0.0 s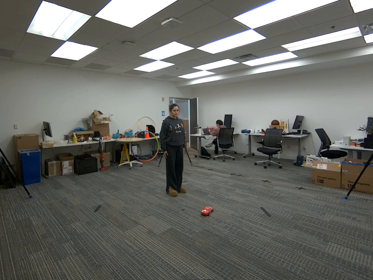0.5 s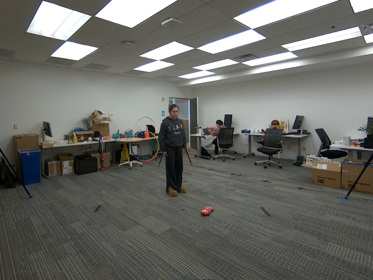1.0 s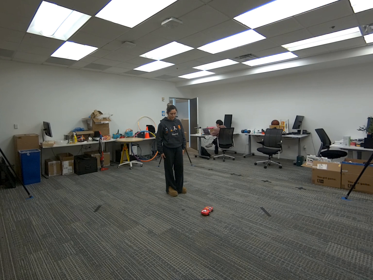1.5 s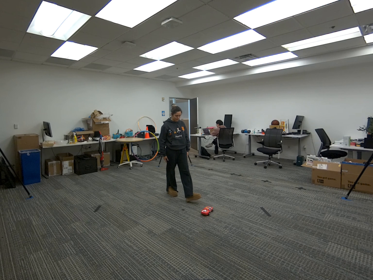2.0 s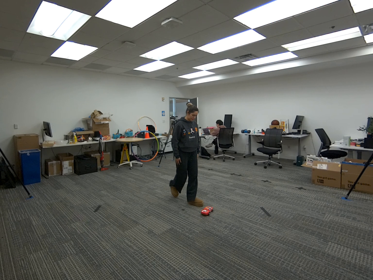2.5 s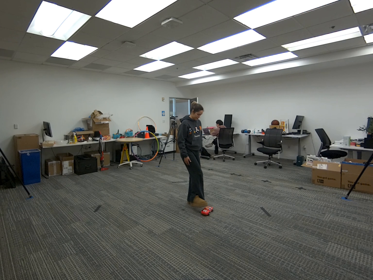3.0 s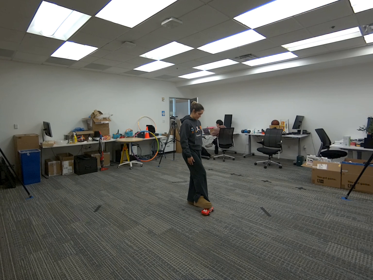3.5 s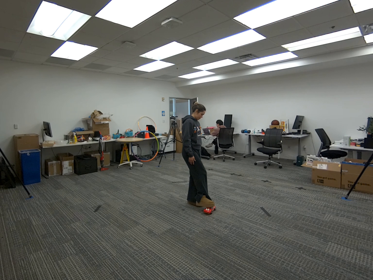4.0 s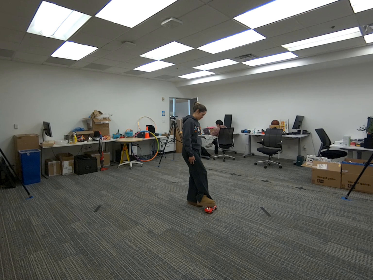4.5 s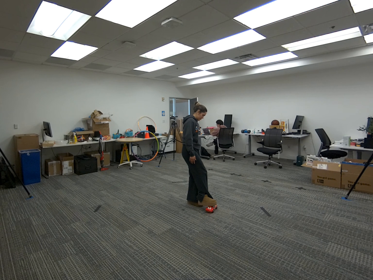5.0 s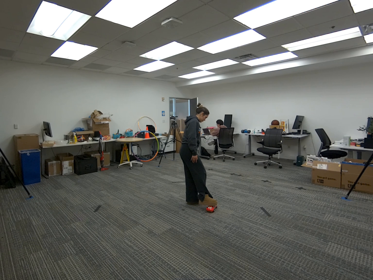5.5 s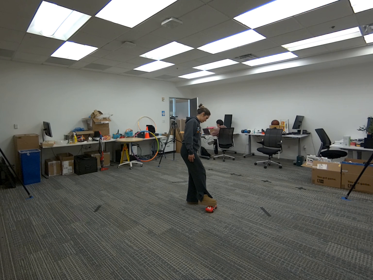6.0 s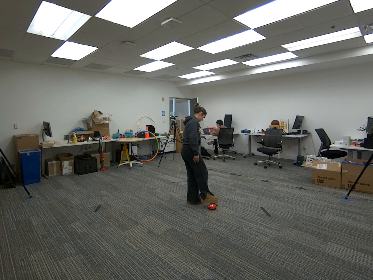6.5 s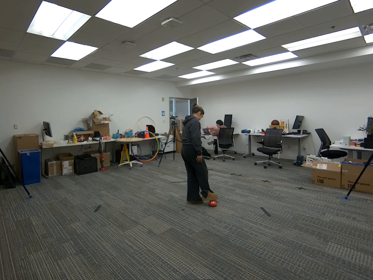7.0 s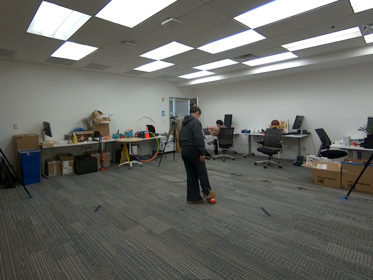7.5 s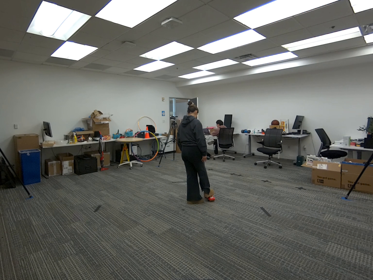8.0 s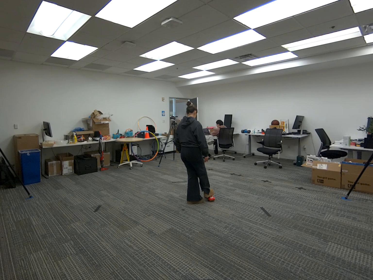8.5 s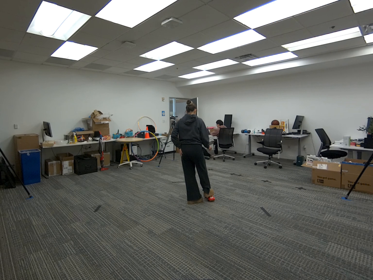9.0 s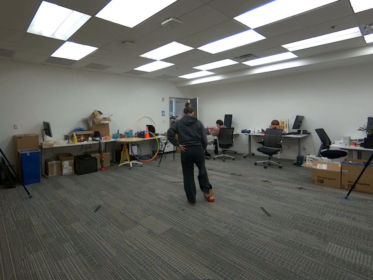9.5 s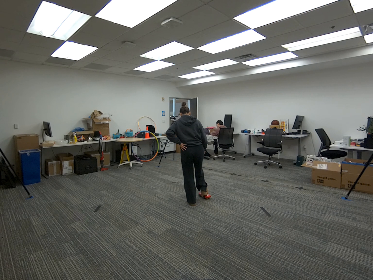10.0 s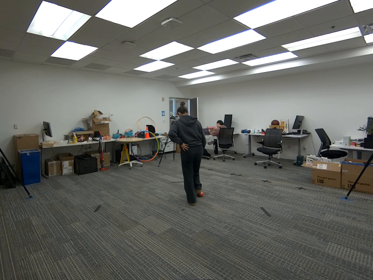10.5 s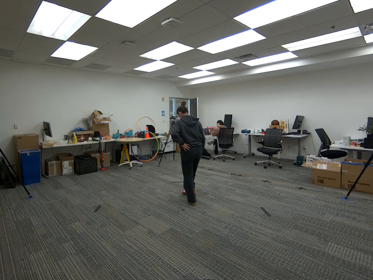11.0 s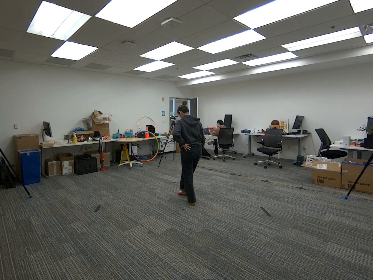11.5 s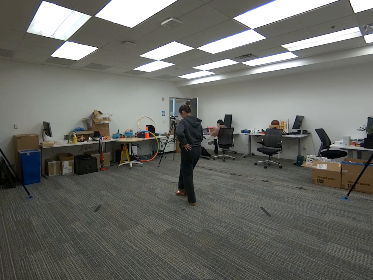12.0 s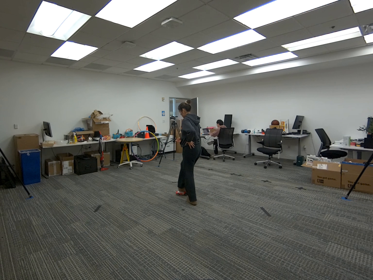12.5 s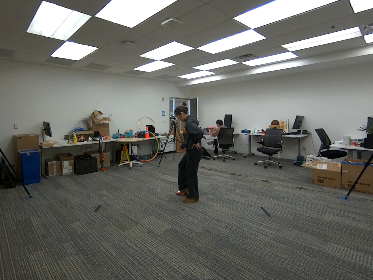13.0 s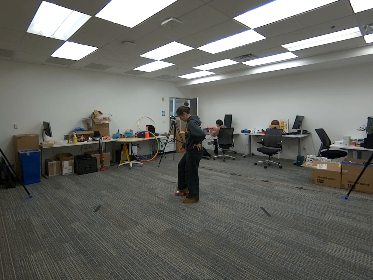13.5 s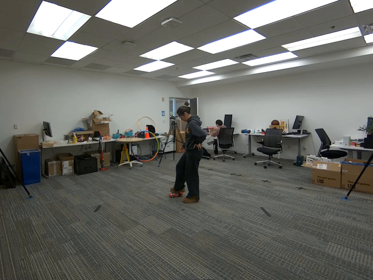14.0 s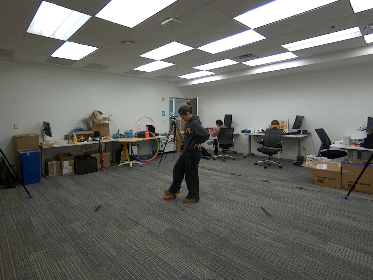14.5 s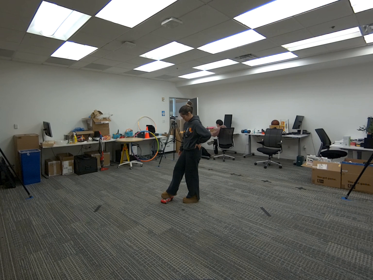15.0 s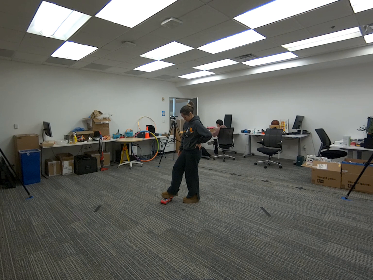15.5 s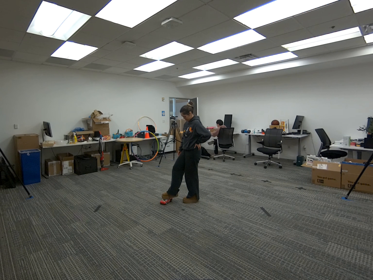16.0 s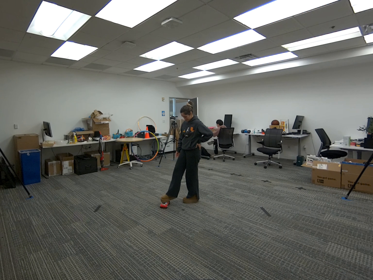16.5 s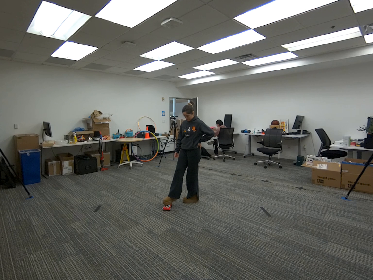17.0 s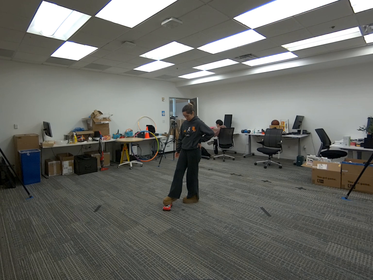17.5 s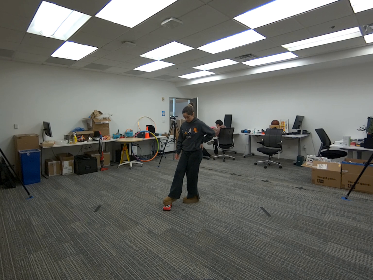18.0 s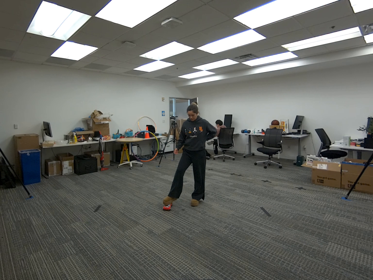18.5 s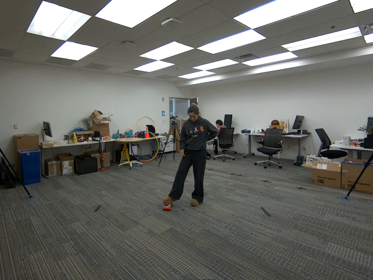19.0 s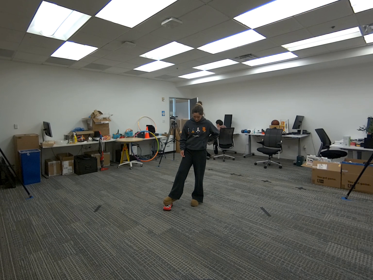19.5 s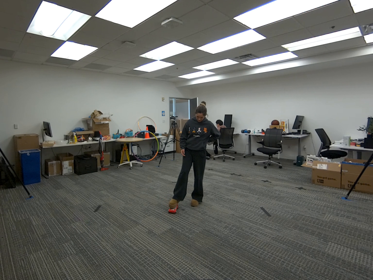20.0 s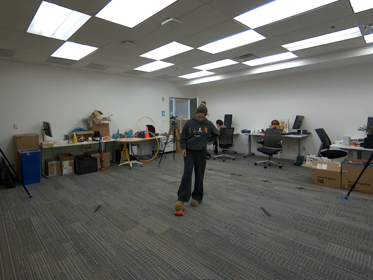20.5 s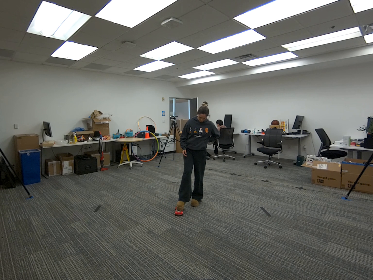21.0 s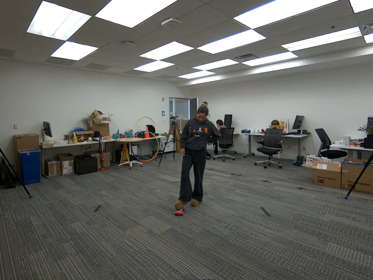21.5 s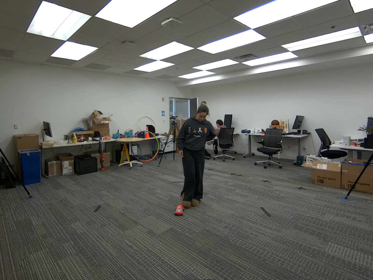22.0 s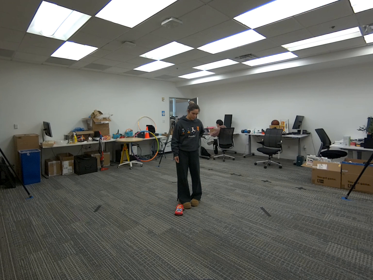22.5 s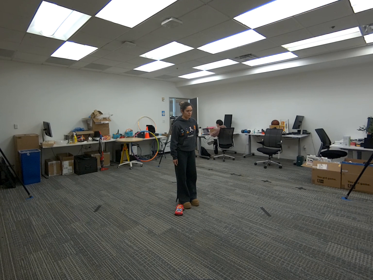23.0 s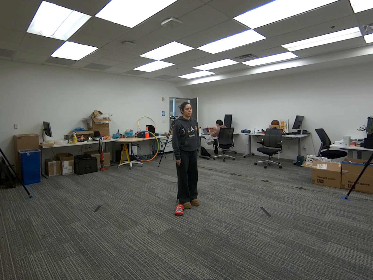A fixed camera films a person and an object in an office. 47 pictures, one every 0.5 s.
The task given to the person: Walk to the toy car on the ground, use your right foot to push the toy car around the bounding area.
